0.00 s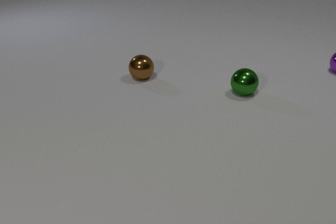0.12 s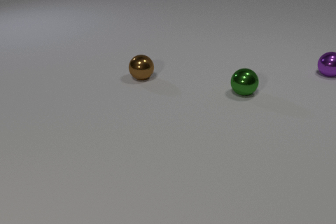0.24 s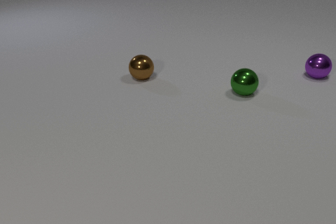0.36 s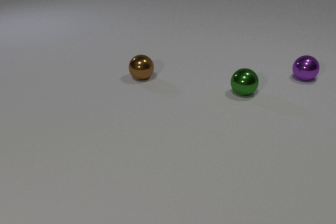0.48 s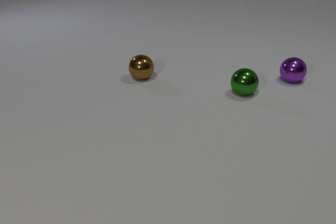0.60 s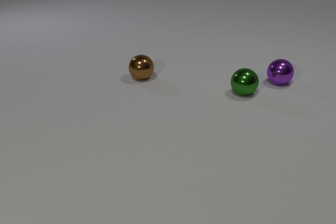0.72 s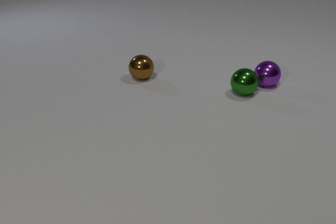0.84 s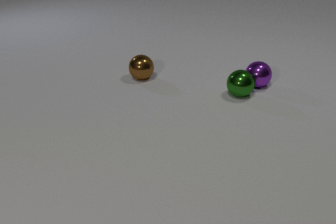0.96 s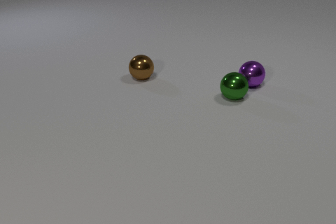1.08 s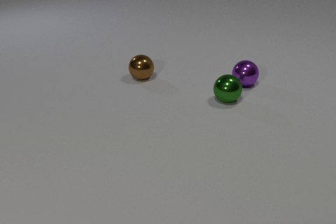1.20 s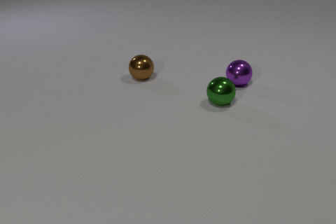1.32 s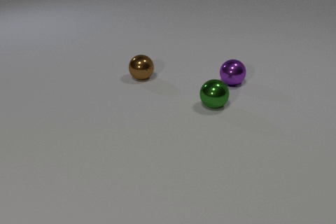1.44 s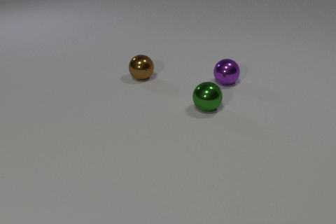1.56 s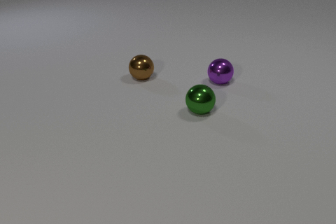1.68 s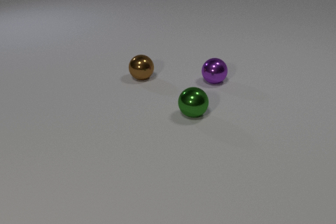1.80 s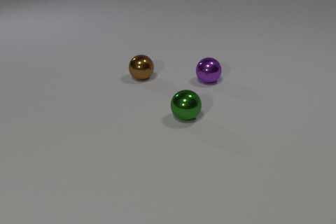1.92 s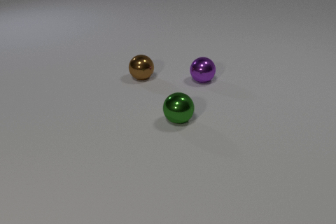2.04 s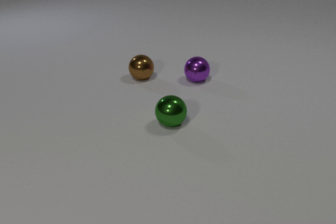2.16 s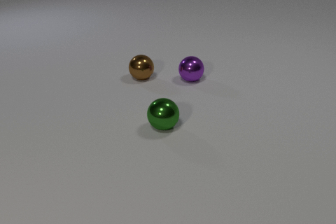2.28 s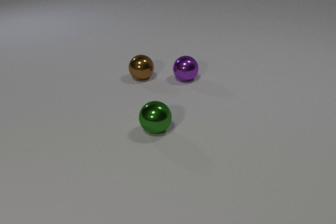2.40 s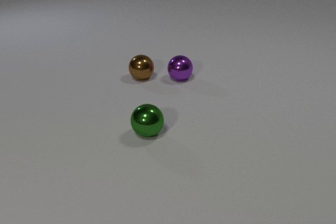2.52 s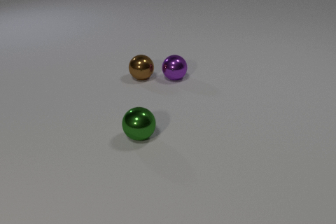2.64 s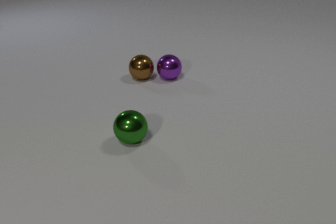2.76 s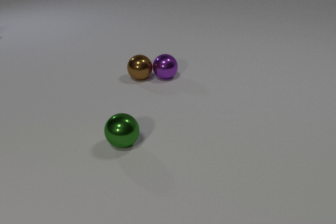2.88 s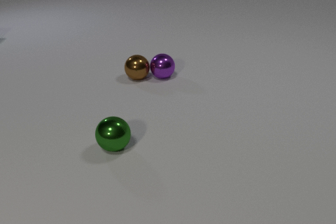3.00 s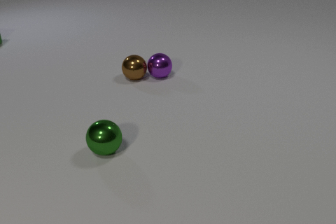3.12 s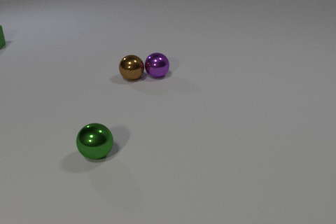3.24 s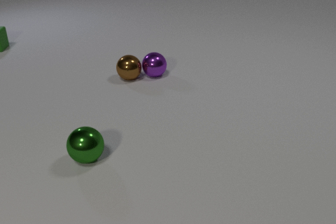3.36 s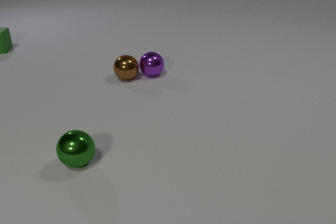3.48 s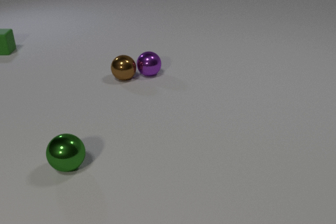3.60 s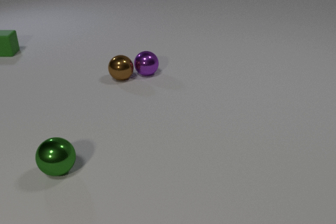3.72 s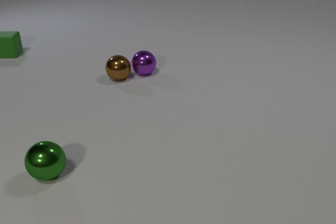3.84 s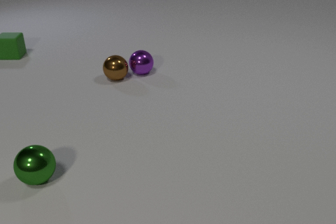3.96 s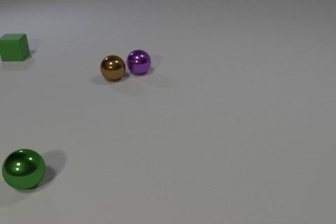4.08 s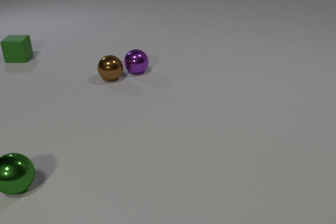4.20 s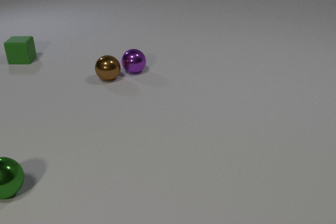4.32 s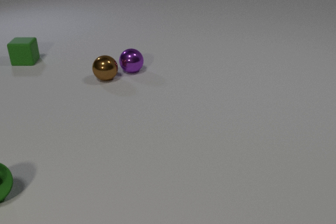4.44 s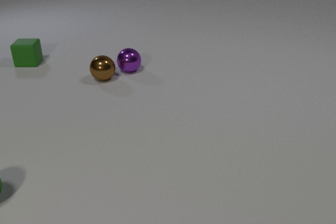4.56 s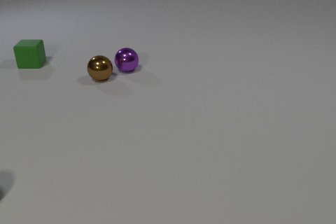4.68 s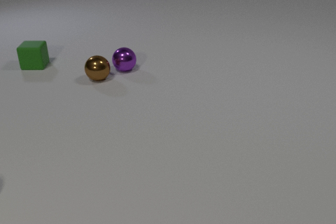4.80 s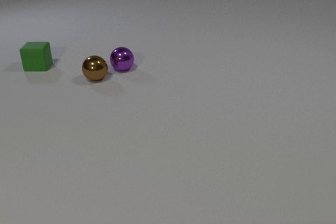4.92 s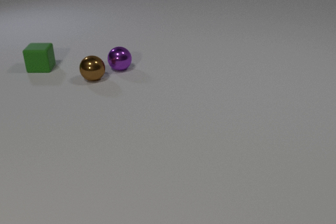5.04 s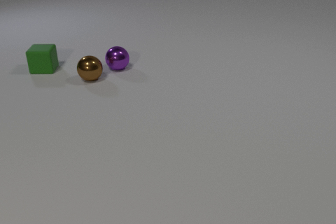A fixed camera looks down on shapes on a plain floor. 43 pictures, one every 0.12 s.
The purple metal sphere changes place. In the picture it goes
to the left.
0.00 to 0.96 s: The purple metal sphere rolls to the left and toward the camera. The green metal sphere rolls toward the camera and to the left. The purple metal sphere and the green metal sphere collide.
0.96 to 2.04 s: The purple metal sphere rolls to the left. The green metal sphere rolls to the left and toward the camera.
2.04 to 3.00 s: The purple metal sphere rolls to the left. The green metal sphere rolls to the left and toward the camera. The brown metal sphere rolls to the left. The green rubber cube comes in at the left edge. The purple metal sphere and the brown metal sphere collide.
3.00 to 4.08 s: The purple metal sphere rolls to the left and away from the camera. The green metal sphere rolls to the left and toward the camera. The brown metal sphere rolls to the left. The green rubber cube slides toward the camera and to the right.
4.08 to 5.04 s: The purple metal sphere rolls to the left and away from the camera. The green metal sphere rolls to the left, leaves at the left edge. The brown metal sphere rolls to the left. The green rubber cube slides toward the camera and to the right.
How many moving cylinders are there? 0.
Are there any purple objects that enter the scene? no.
What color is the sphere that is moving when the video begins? purple.
